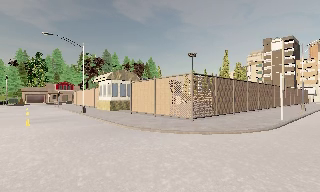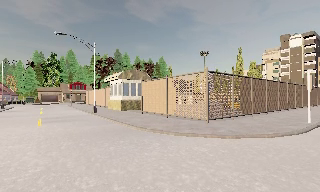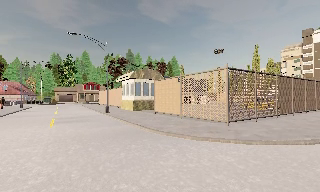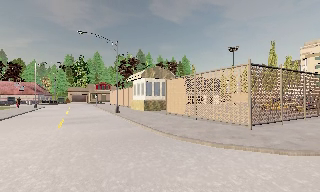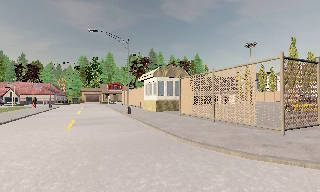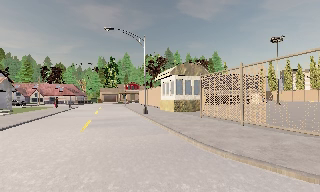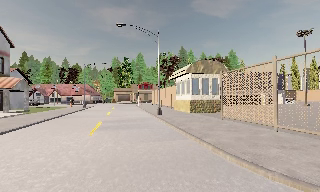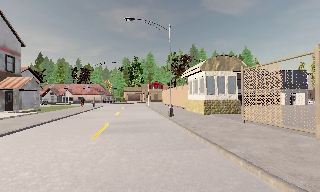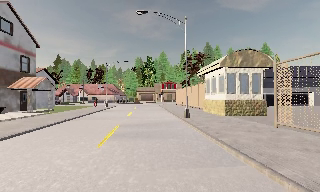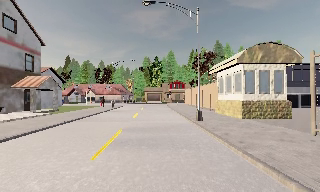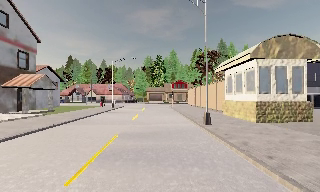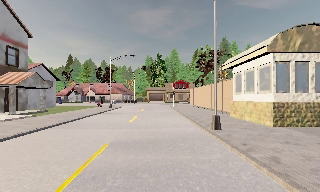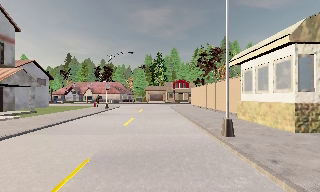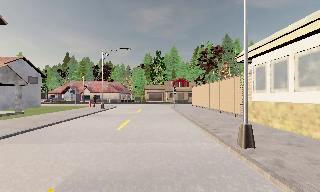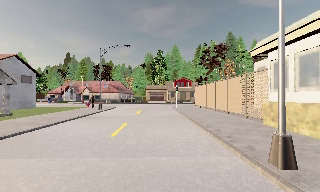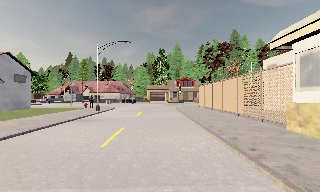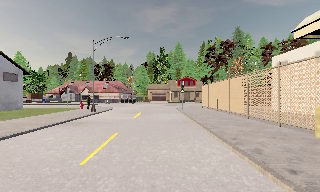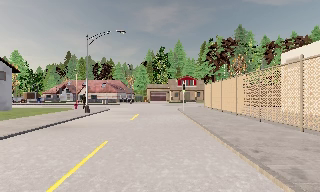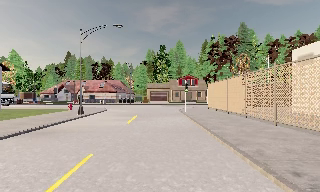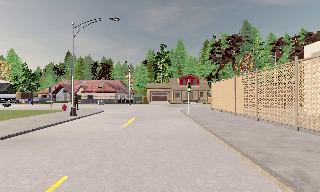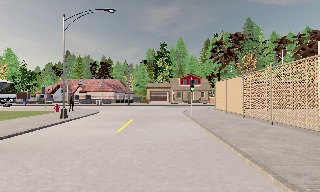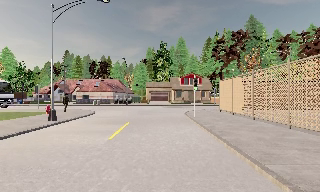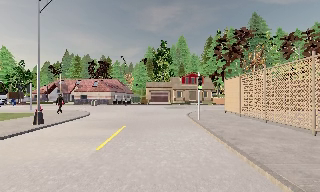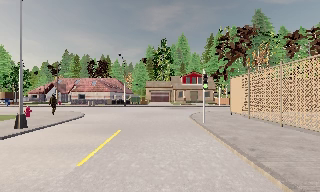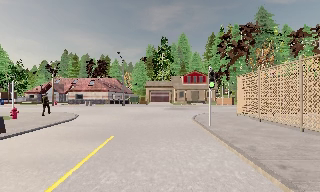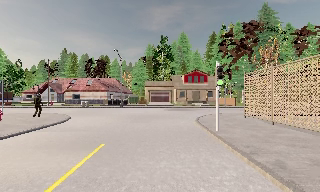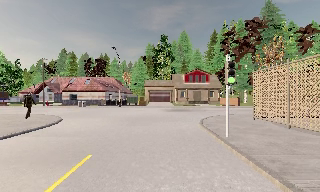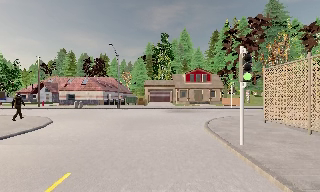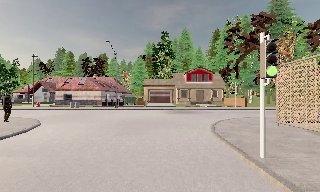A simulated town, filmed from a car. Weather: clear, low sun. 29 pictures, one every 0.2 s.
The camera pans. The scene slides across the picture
to the right.
The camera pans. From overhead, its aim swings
counterclockwise.
0.0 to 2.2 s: The scene slides to the right, as the camera pans about 40 degrees to its left. It travels forward, about 11 m. It gains speed.
2.2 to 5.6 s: The camera travels forward, about 20 m, so what stands in front looms larger.
The film runs forward here.
